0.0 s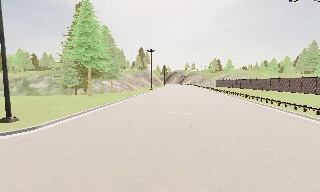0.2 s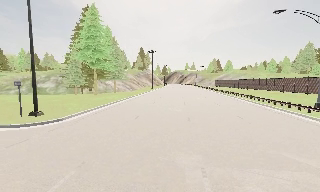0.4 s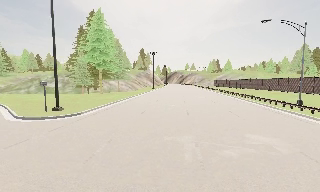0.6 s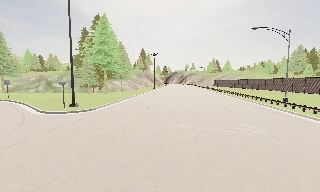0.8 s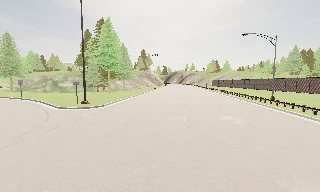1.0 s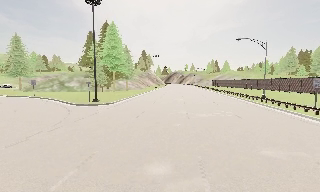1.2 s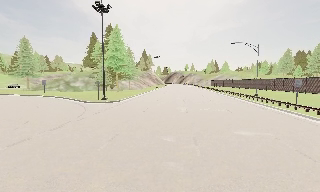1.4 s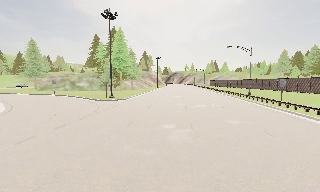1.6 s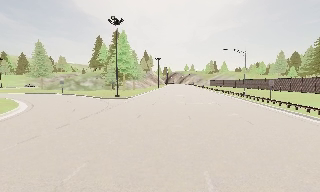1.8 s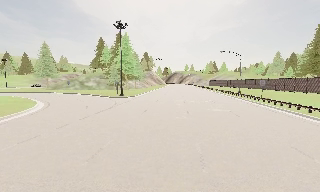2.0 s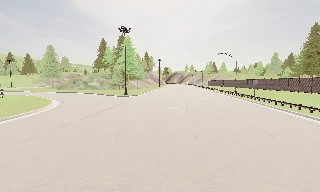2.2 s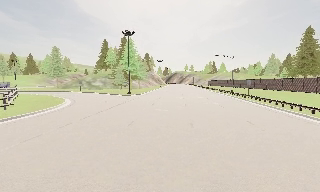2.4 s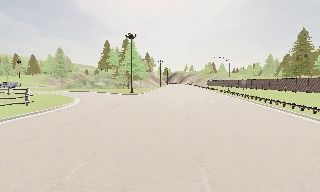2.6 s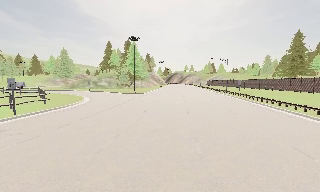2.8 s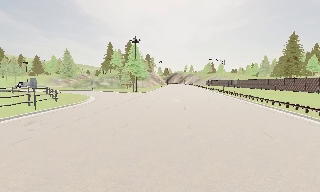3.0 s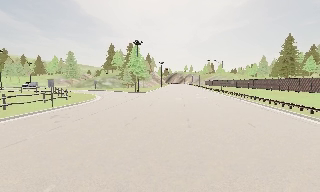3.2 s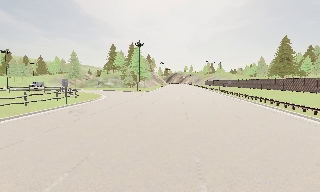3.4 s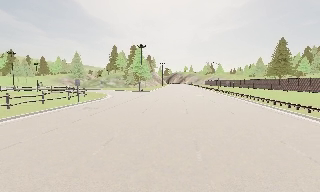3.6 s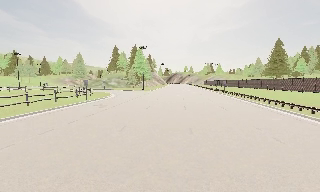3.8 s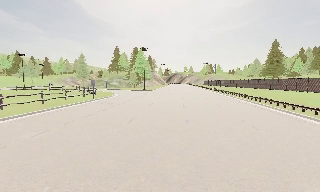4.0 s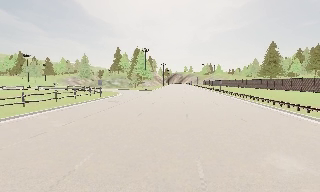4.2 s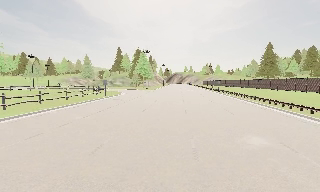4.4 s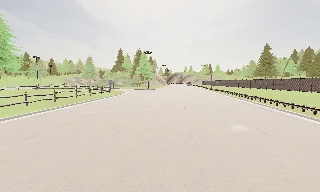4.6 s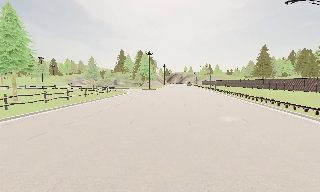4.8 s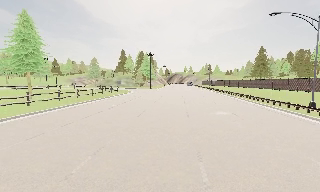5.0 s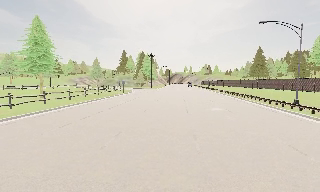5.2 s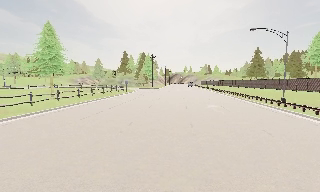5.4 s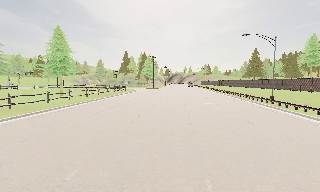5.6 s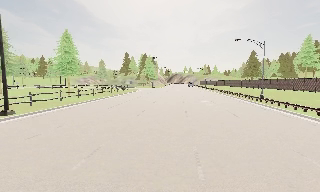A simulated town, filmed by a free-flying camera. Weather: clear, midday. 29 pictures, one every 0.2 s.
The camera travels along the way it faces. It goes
backward.
0.0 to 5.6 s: The camera travels backward, about 55 m, so what stands in front gets smaller.
The film runs backward here.
